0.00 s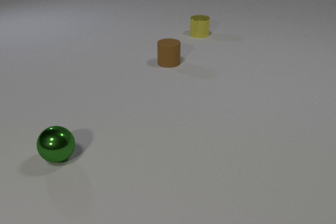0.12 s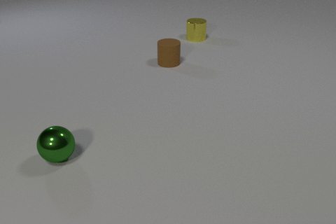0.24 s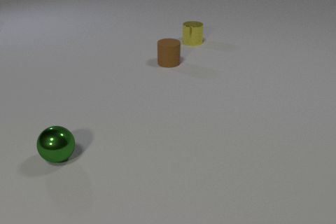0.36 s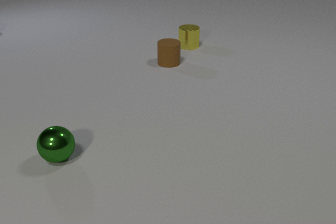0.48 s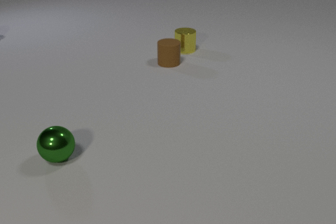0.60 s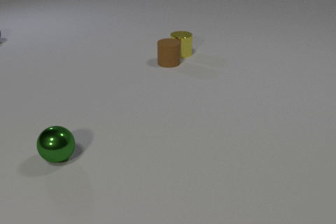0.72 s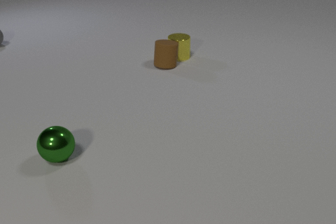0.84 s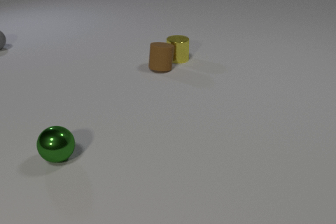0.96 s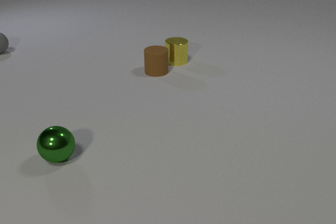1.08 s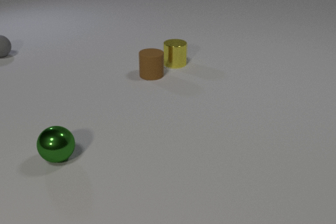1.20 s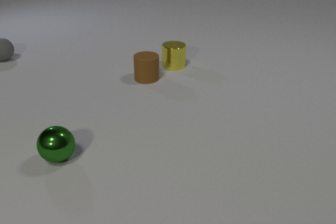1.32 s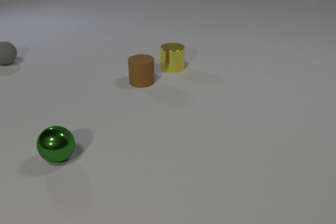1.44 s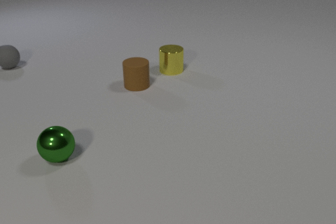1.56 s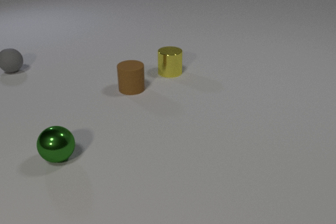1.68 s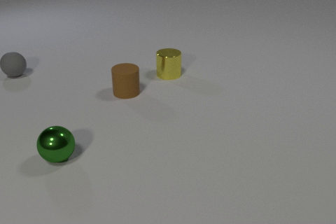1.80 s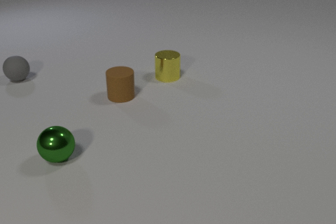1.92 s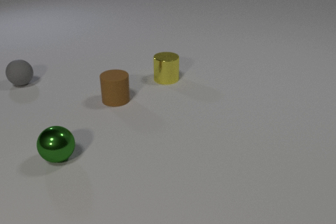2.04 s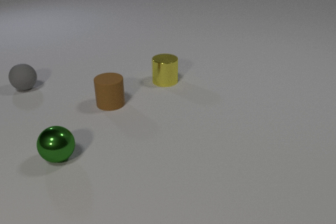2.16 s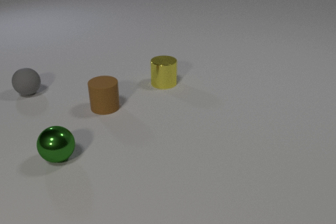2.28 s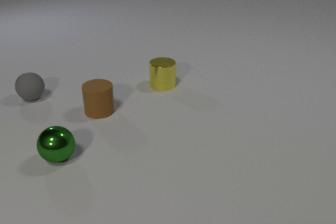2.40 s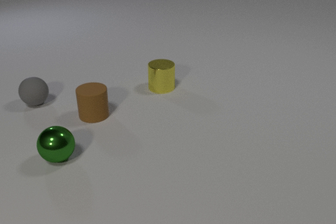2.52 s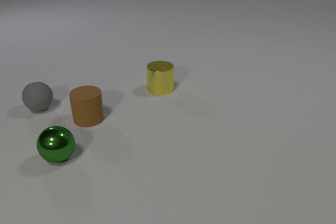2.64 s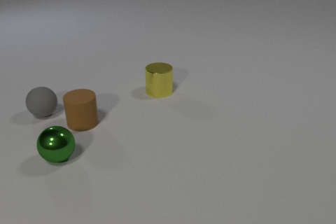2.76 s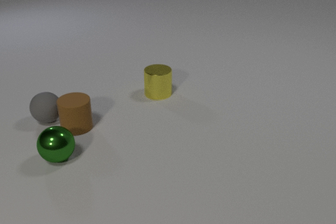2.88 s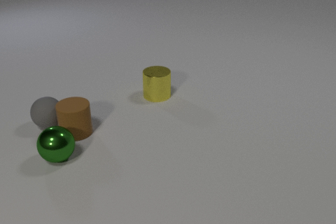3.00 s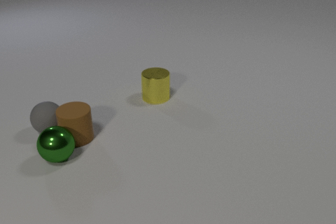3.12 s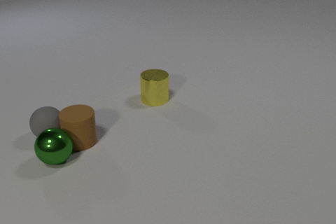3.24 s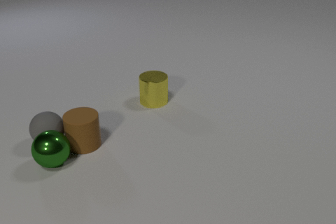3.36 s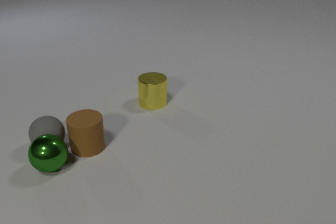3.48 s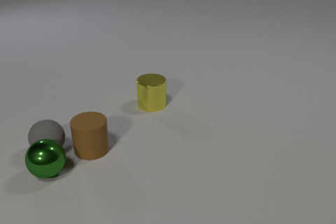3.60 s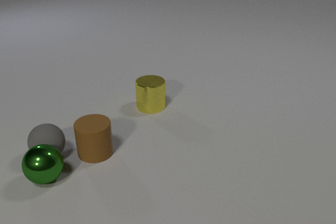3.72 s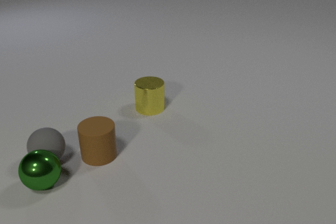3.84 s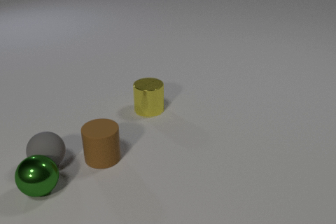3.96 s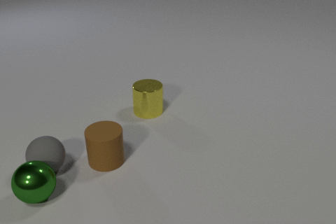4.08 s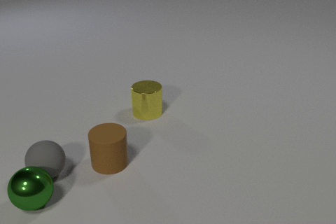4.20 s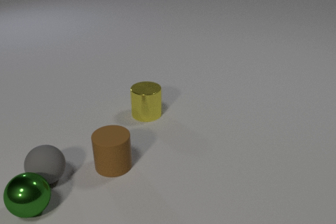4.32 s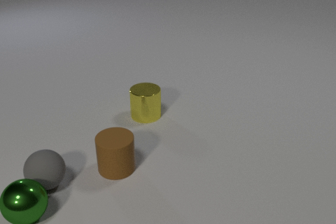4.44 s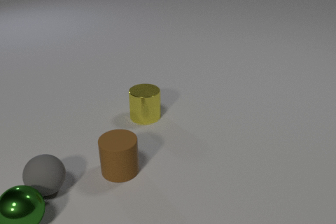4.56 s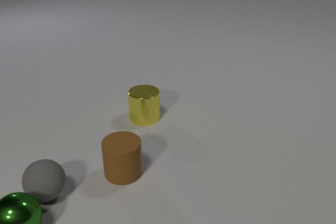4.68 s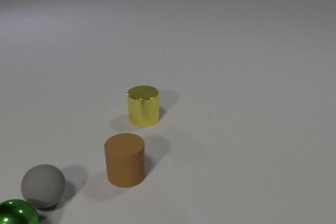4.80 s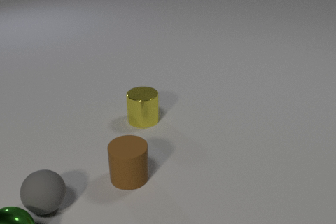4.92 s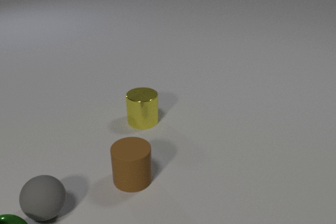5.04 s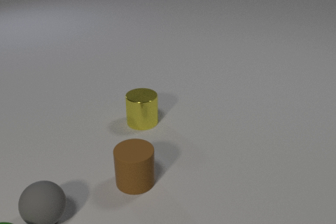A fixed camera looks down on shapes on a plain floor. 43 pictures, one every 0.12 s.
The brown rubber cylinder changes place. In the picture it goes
toward the camera.
The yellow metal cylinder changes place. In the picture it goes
toward the camera.
0.00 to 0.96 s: The yellow metal cylinder slides toward the camera. The brown rubber cylinder slides toward the camera and to the left. The gray rubber sphere comes in at the left edge, rolls toward the camera. The yellow metal cylinder and the brown rubber cylinder collide.
0.96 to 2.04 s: The yellow metal cylinder slides toward the camera. The brown rubber cylinder slides toward the camera and to the left. The gray rubber sphere rolls toward the camera.
2.04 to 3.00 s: The yellow metal cylinder slides toward the camera. The brown rubber cylinder slides toward the camera and to the left. The gray rubber sphere rolls toward the camera. The brown rubber cylinder and the gray rubber sphere collide.
3.00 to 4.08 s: The yellow metal cylinder slides toward the camera. The brown rubber cylinder slides toward the camera and to the right. The gray rubber sphere rolls toward the camera. The green metal sphere rolls toward the camera. The brown rubber cylinder and the green metal sphere collide. The gray rubber sphere and the green metal sphere collide.
4.08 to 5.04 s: The yellow metal cylinder slides toward the camera. The brown rubber cylinder slides toward the camera and to the right. The gray rubber sphere rolls toward the camera. The green metal sphere rolls toward the camera and to the left.
What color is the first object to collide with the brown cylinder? yellow.
What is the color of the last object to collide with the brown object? green.
How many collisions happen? 4.
